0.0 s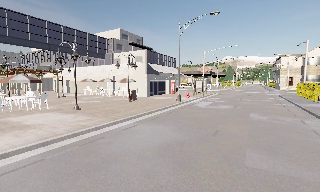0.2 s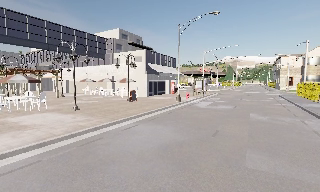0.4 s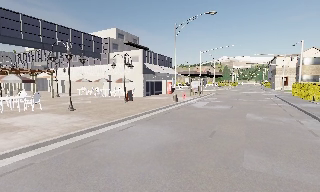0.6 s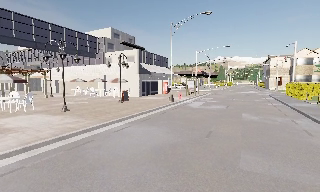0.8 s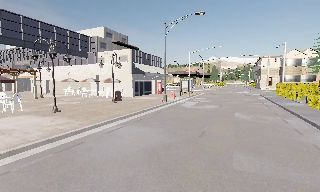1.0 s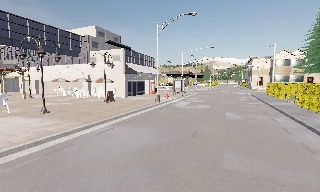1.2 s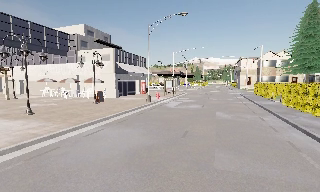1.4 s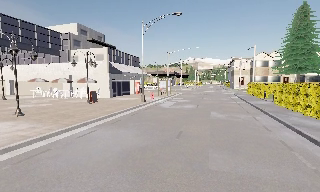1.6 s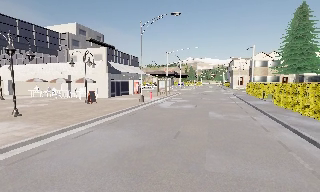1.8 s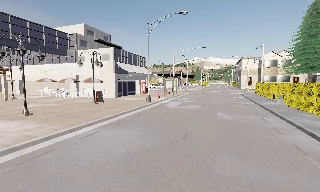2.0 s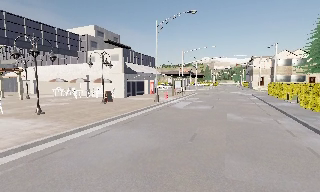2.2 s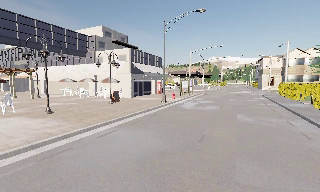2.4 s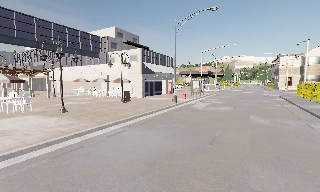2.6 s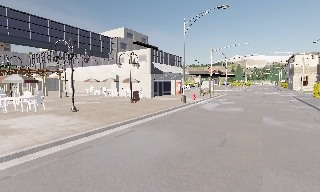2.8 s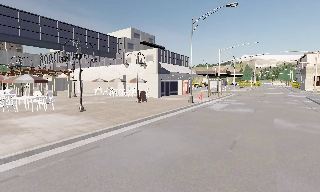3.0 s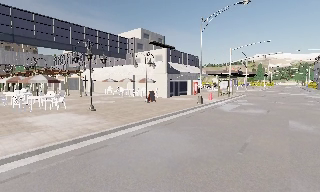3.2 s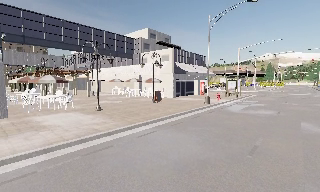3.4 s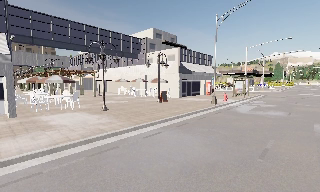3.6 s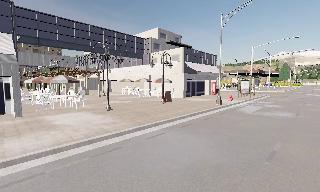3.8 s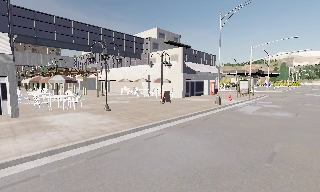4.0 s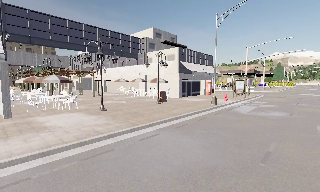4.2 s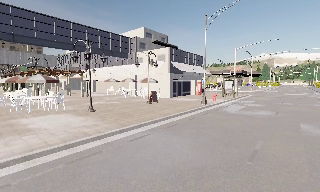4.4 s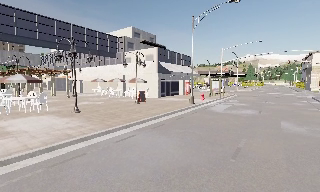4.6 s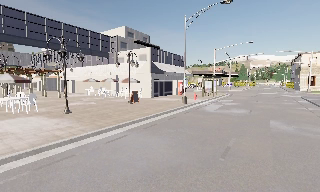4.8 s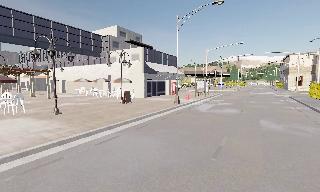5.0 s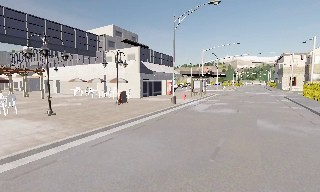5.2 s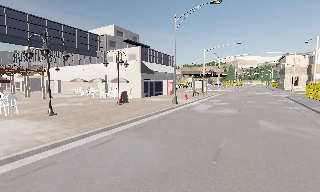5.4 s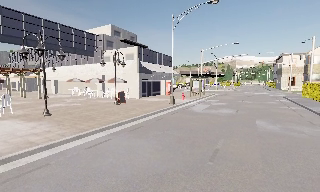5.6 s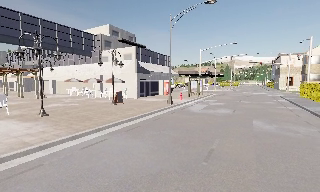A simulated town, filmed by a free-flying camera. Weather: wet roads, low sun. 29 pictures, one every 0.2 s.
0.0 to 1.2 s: The camera pans to its right, which is clockwise from overhead, by about 10 degrees.
1.2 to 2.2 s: The camera shifts only a little, or ends up much as it began.
2.2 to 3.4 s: The camera swings to its left by about 15 degrees, and the scene slides to the right. It travels forward, about 0.5 m, so what stands in front looms larger.
3.4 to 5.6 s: The scene slides to the left, as the camera pans about 15 degrees to its right. It travels forward and to its right, about 1 m, so what stands in front looms larger.
The film runs forward here.
